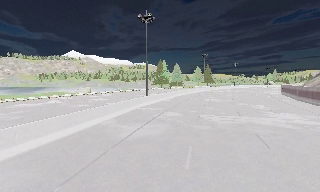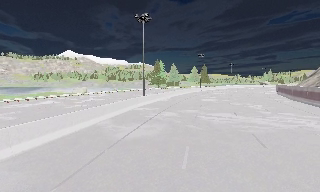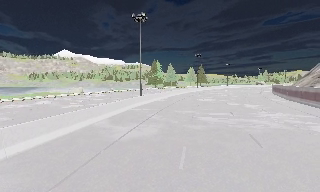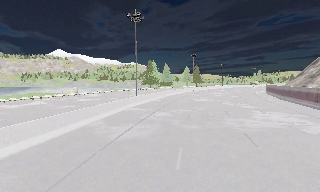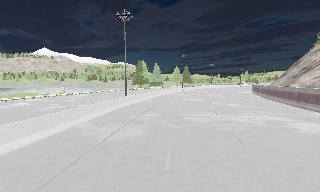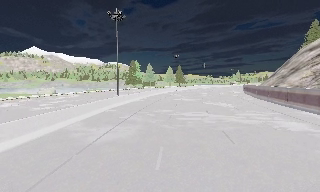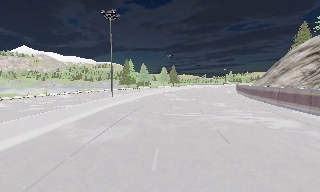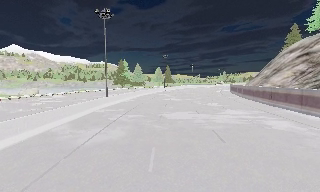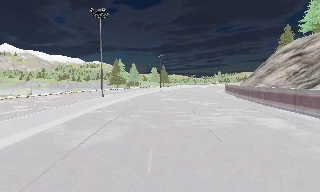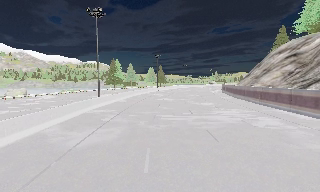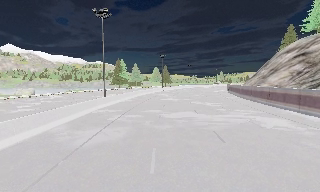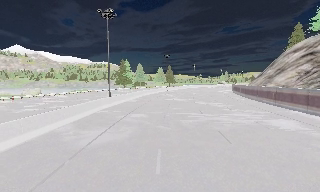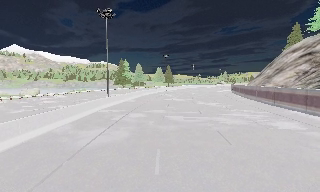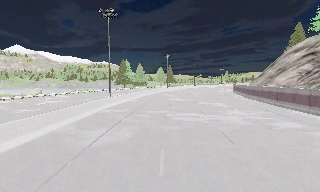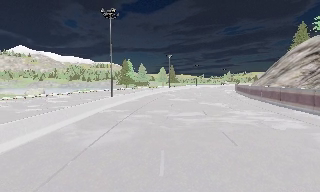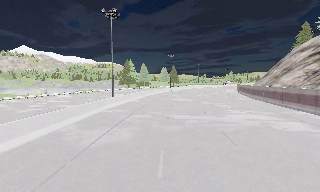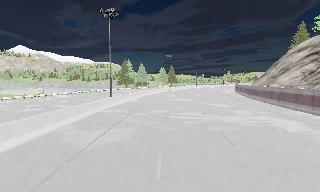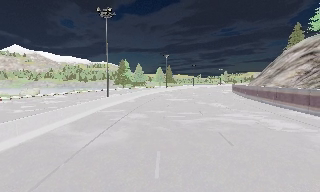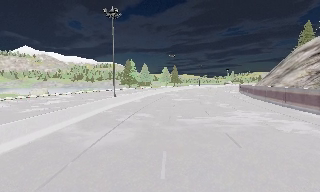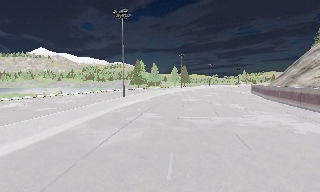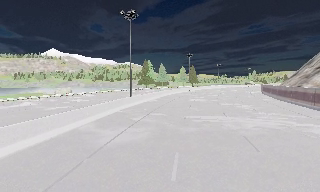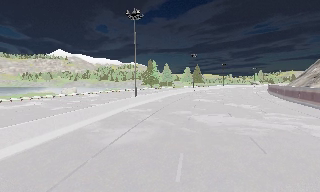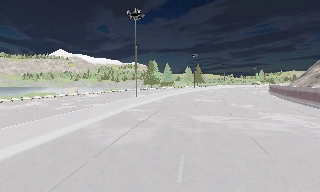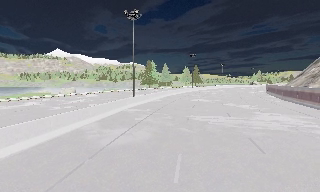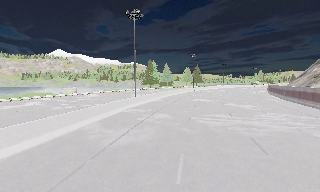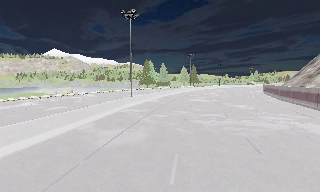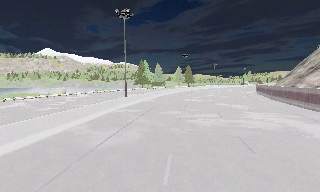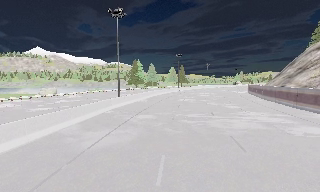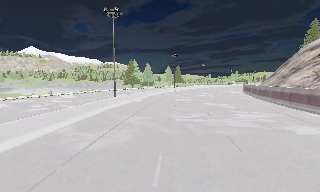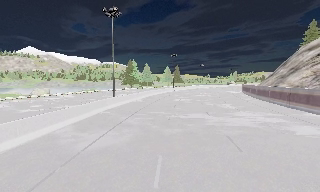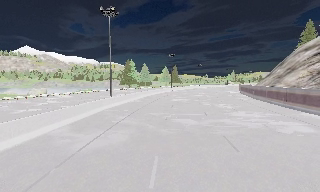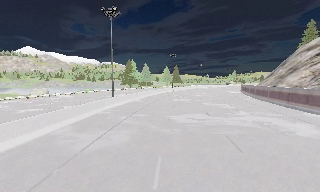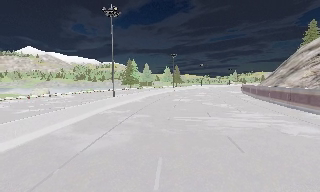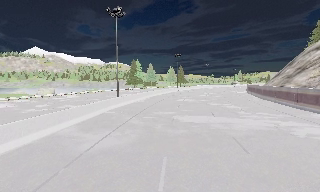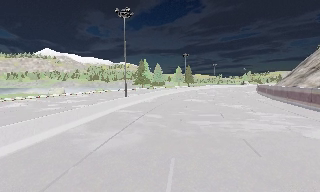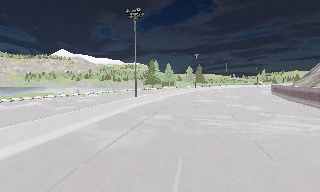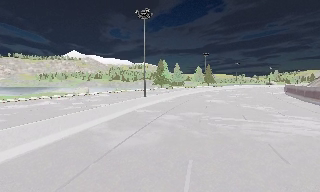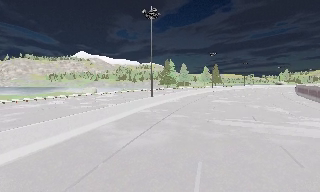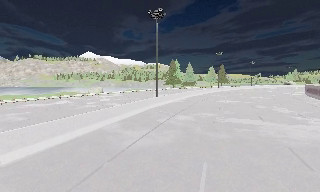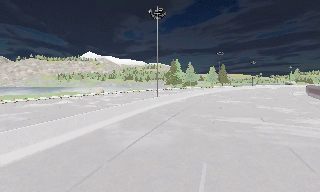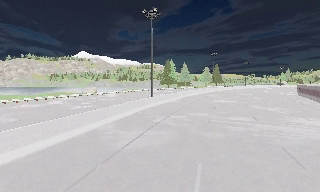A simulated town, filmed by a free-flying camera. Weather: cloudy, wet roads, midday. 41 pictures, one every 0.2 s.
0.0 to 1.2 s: The camera pans to its right, which is clockwise from overhead, by about 10 degrees.
1.2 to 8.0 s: The camera swings to its left by about 15 degrees, and the scene slides to the right. It travels forward, about 1.5 m, so what stands in front looms larger.
The film runs forward here.
